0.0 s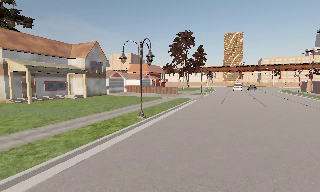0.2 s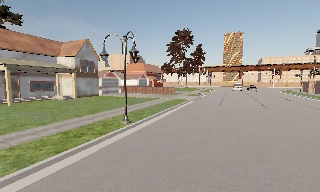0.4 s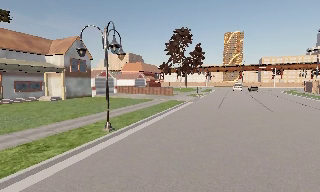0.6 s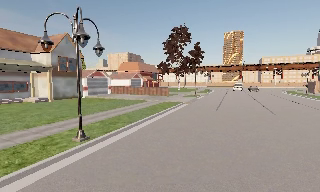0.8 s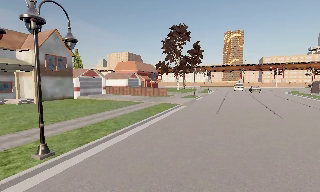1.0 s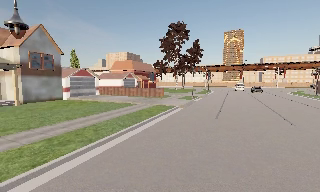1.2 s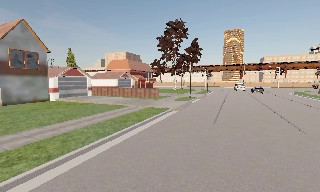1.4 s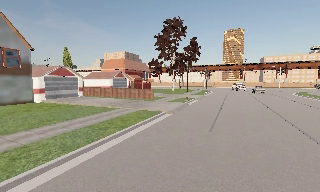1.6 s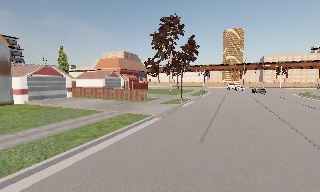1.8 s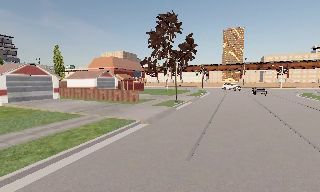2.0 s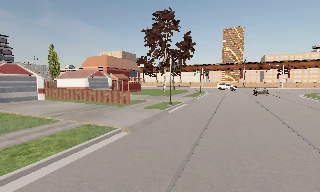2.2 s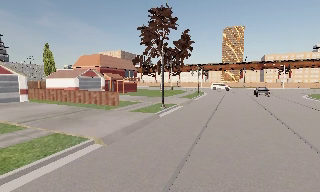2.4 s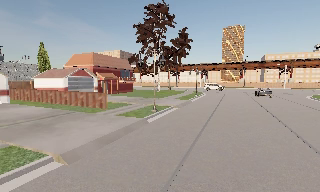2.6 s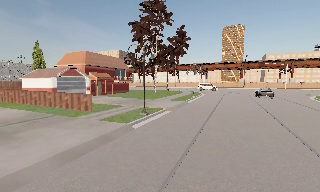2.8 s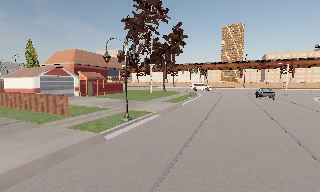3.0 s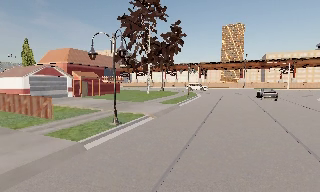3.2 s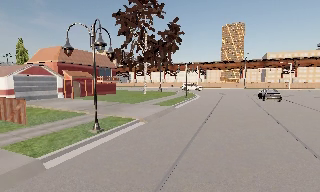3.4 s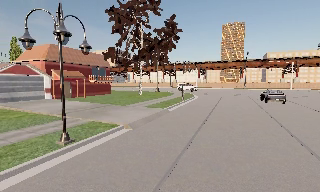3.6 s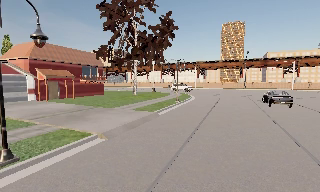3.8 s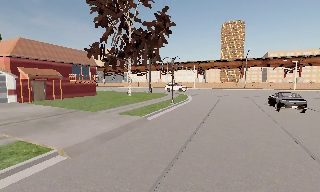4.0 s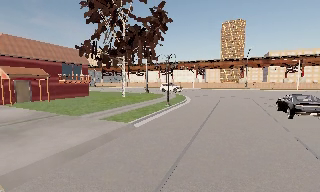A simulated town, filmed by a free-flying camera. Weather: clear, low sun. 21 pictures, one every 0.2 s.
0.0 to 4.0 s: The camera travels forward and to its right, about 30 m, so what stands in front looms larger.
The film runs backward here.
